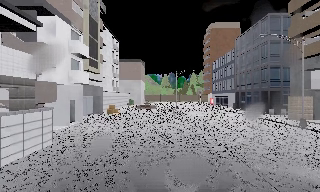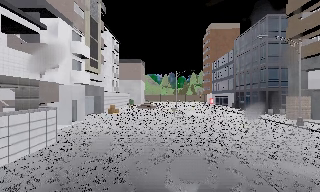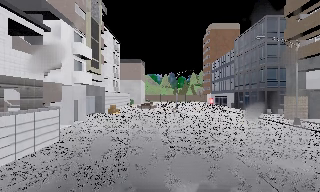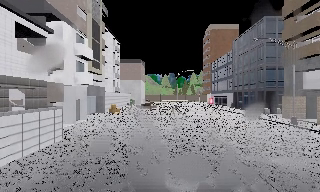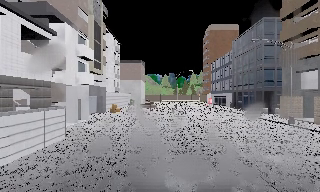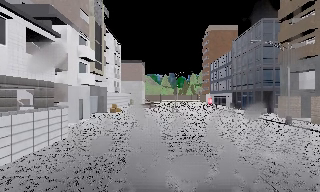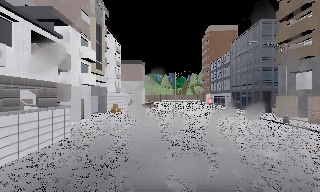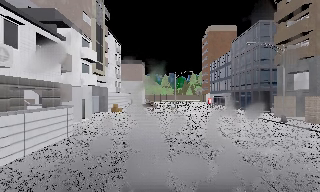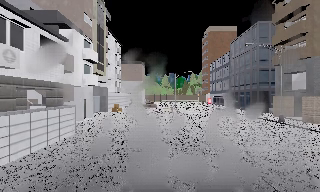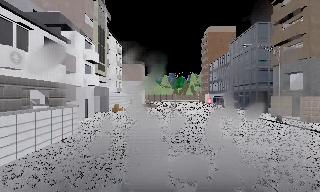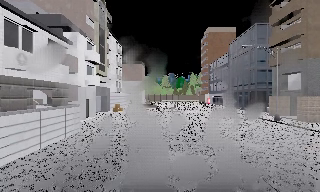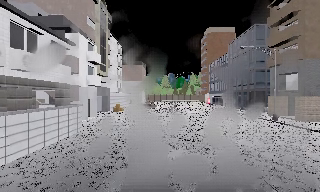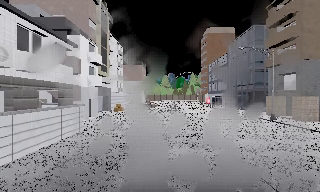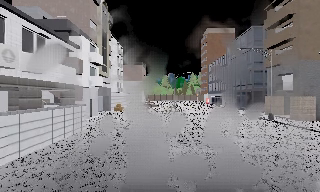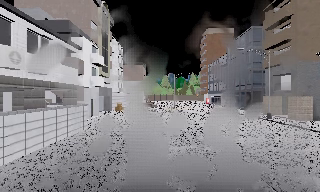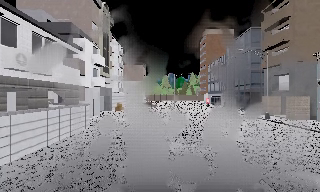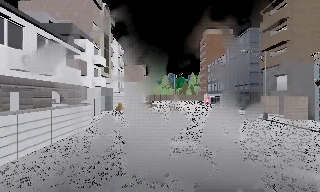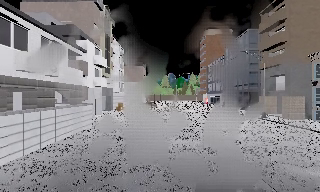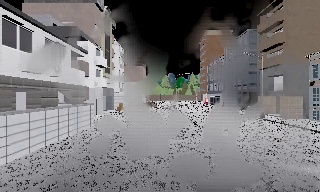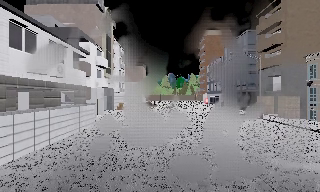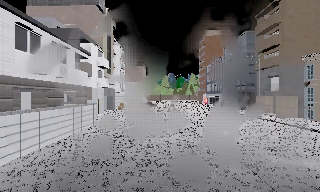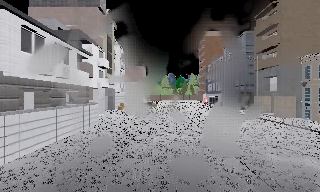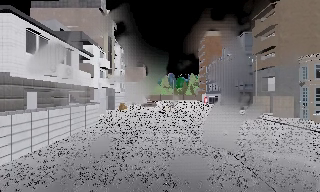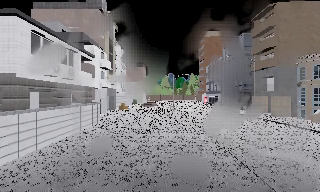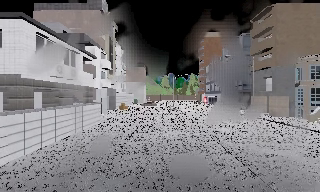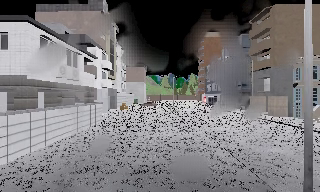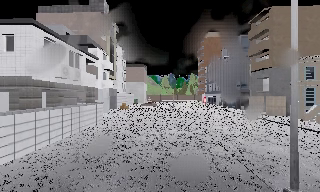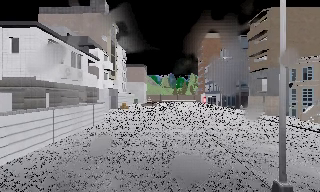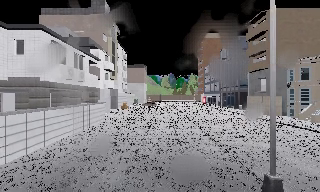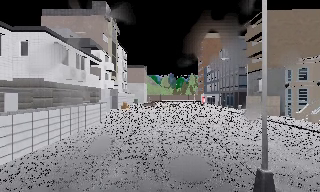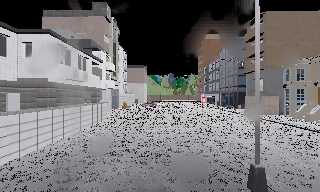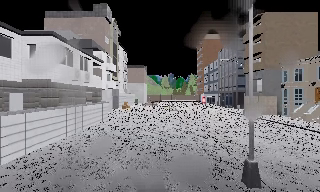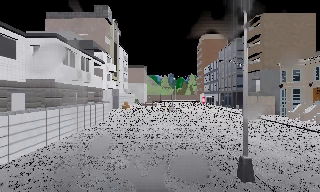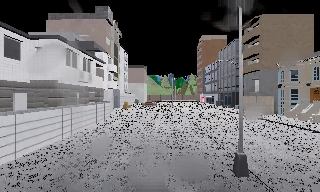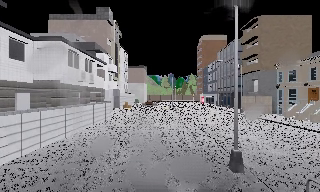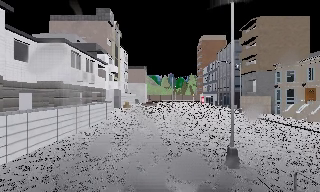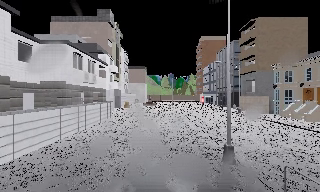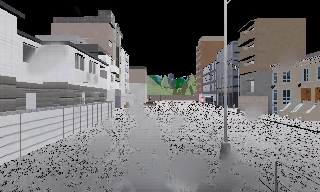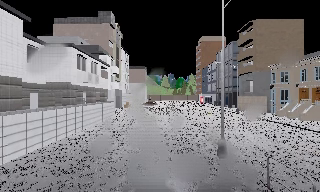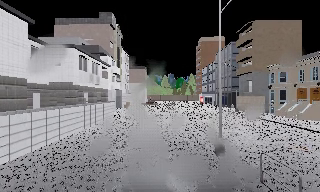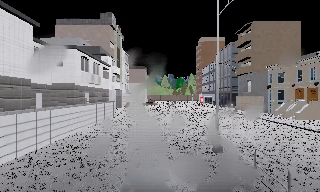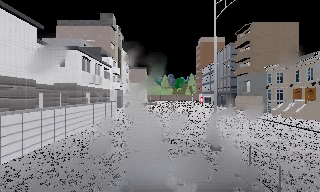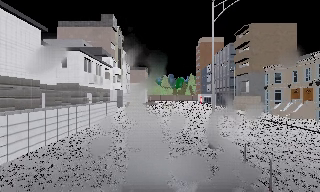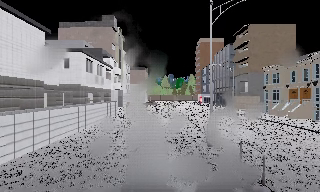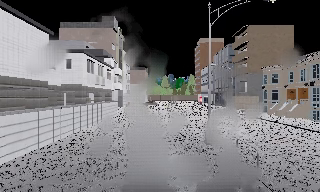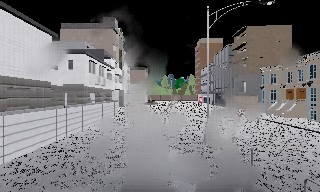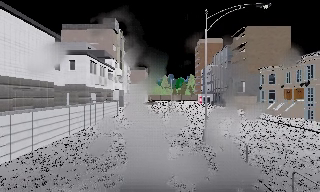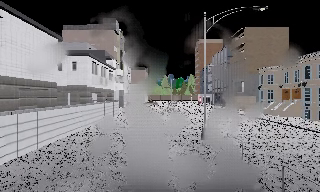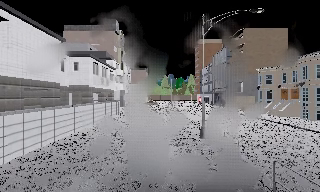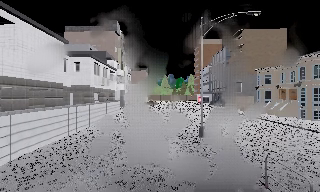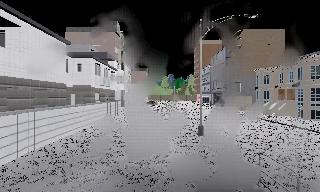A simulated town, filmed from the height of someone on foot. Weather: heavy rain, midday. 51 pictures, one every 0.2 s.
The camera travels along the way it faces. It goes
backward.
0.0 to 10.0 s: The camera travels backward, about 15 m, so what stands in front gets smaller.
The film runs backward here.
